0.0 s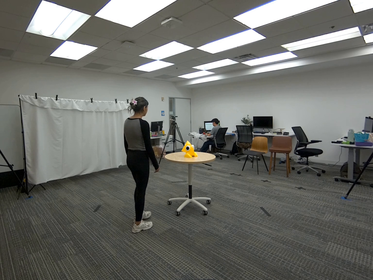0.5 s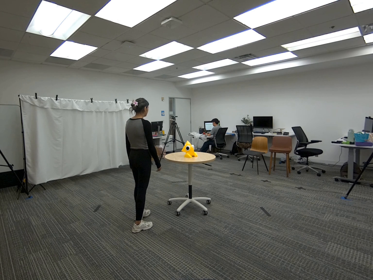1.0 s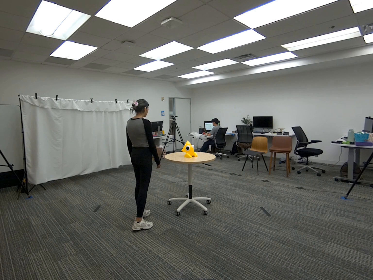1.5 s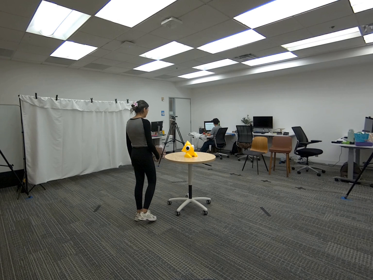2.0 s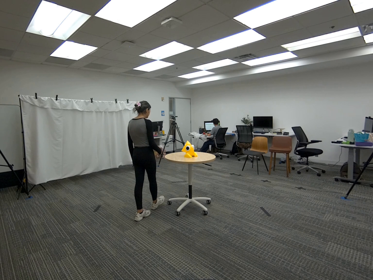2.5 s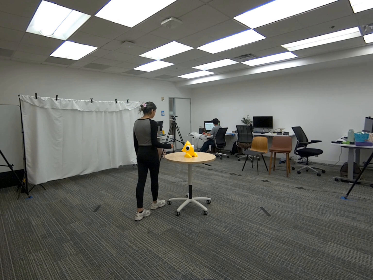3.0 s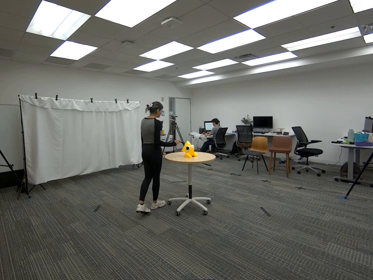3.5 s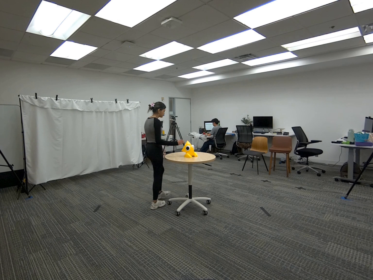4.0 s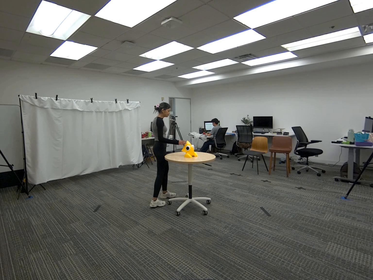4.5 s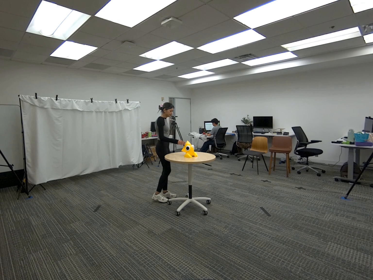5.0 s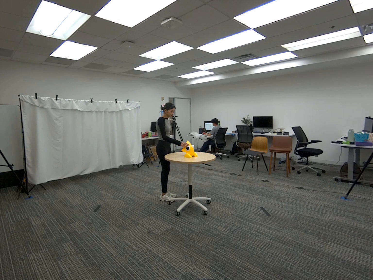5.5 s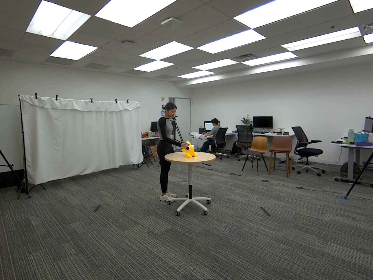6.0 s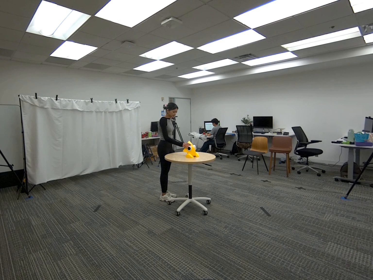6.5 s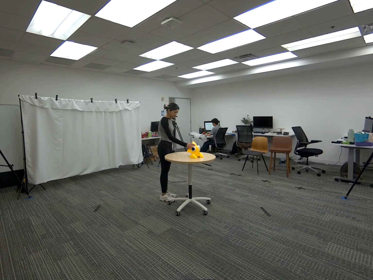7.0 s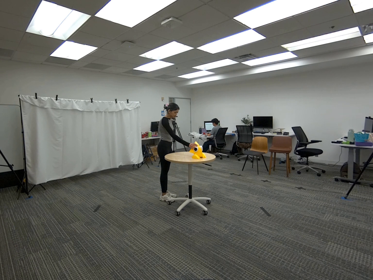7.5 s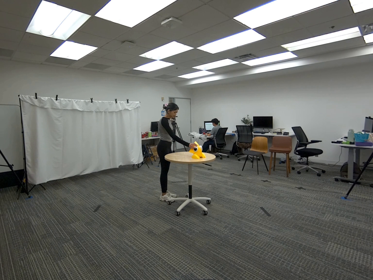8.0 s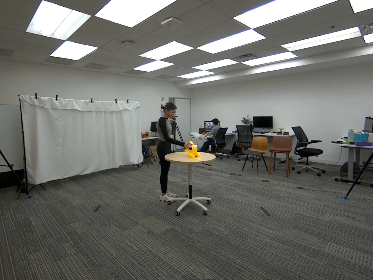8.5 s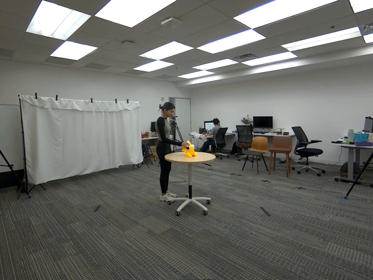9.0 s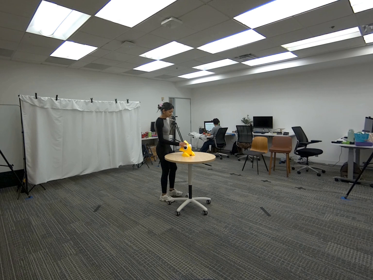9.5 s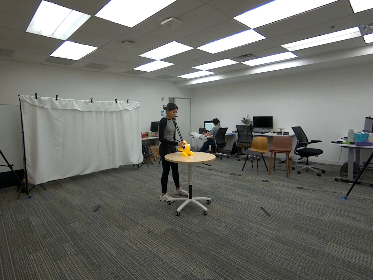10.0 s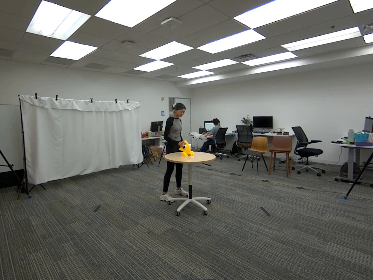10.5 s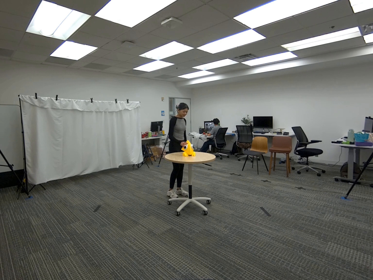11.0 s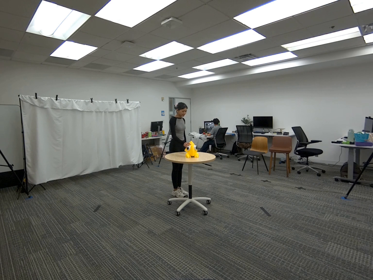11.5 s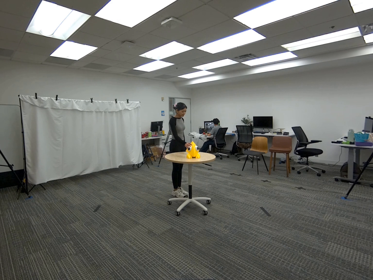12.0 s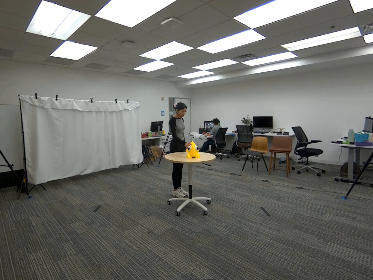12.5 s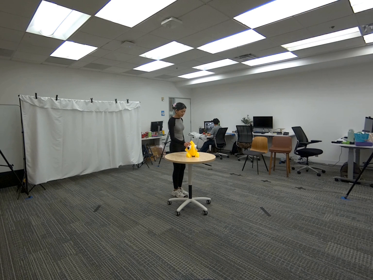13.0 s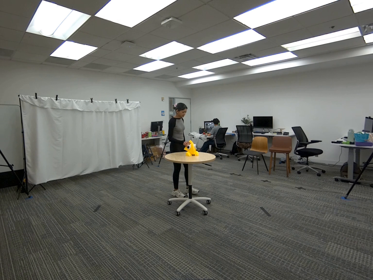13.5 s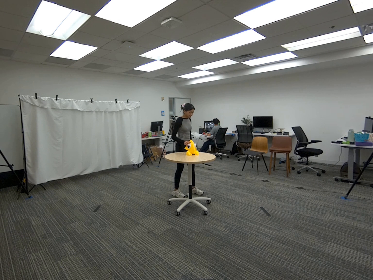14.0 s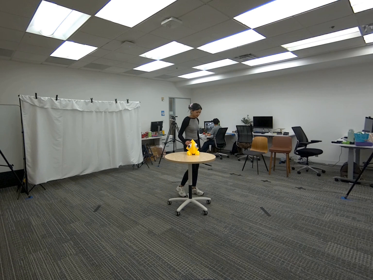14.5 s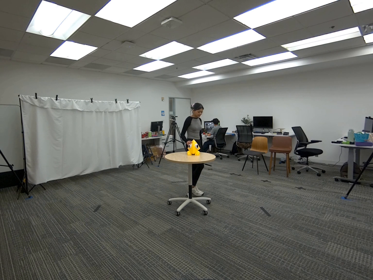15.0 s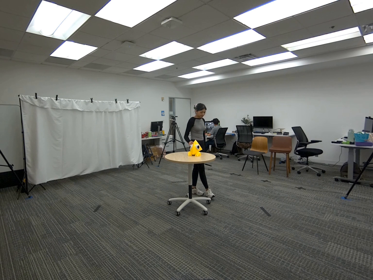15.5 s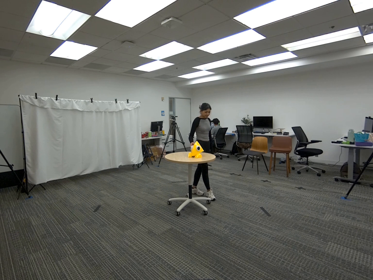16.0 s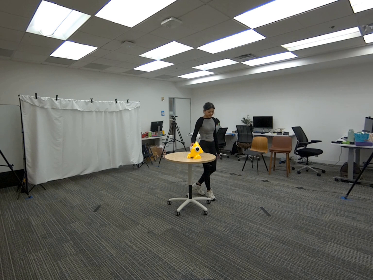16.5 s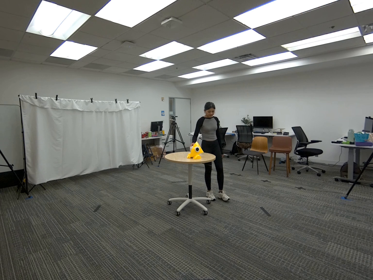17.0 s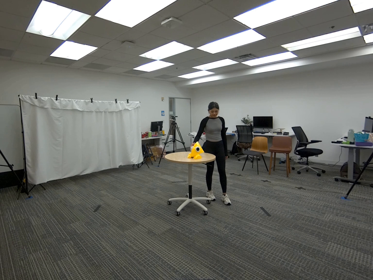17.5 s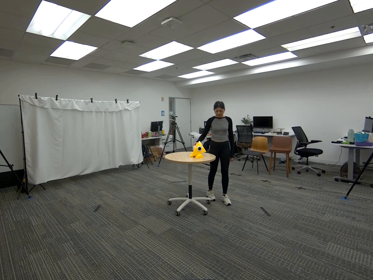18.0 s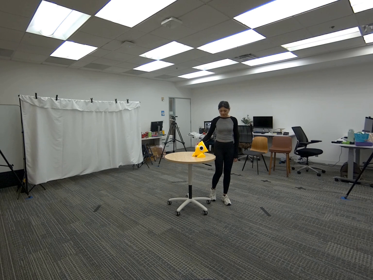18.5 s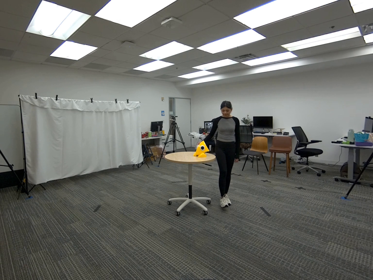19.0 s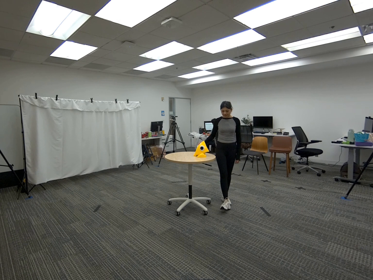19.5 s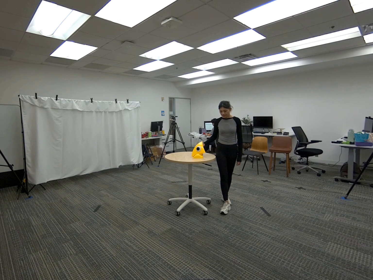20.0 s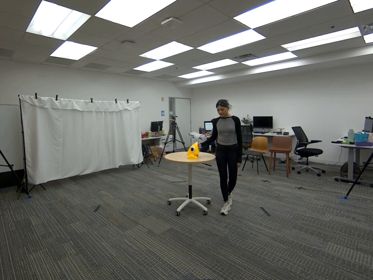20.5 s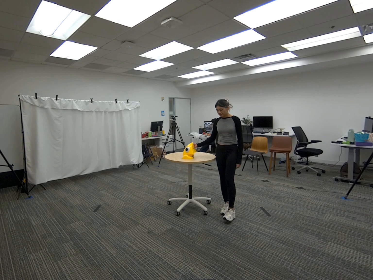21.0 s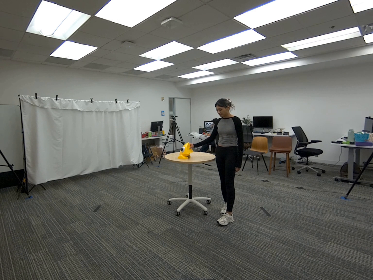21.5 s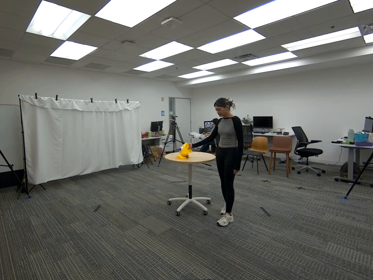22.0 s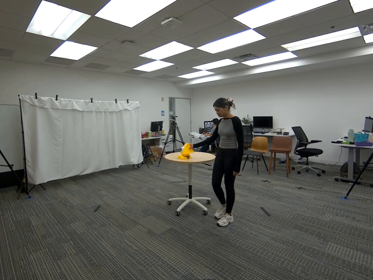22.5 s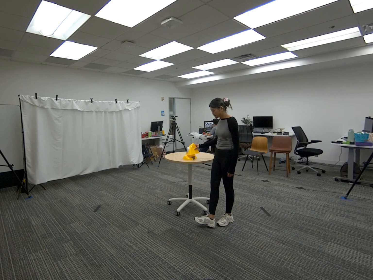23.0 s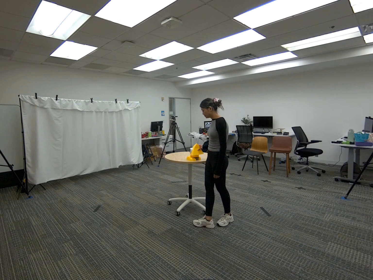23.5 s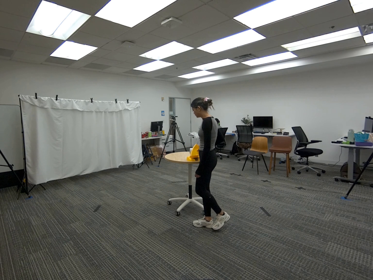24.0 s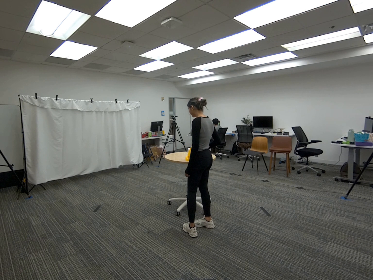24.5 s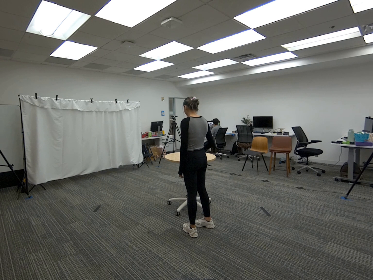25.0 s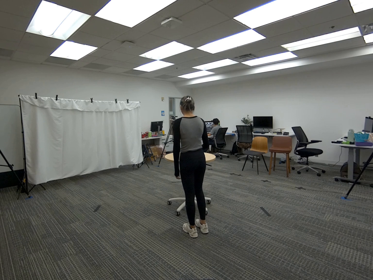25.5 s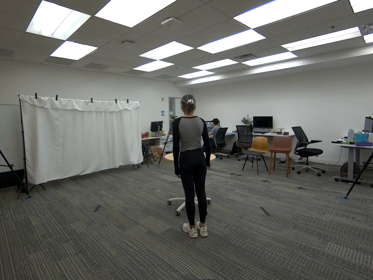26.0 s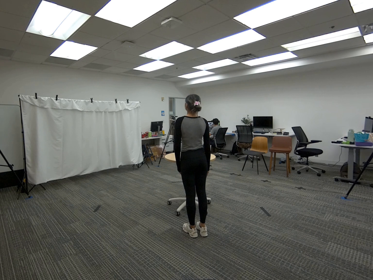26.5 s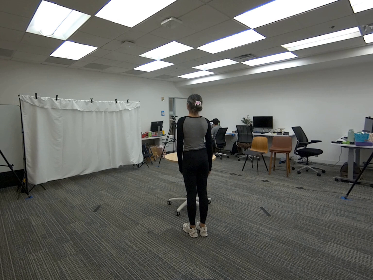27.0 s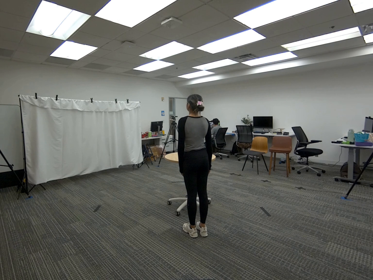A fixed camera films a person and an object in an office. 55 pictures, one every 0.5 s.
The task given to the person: Walk over to the yellow toy on the round table and slide it back and forth across the round table using your right hand. Step away from the table when finished.
